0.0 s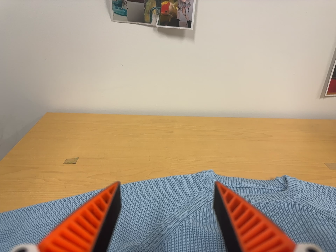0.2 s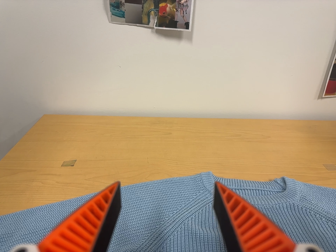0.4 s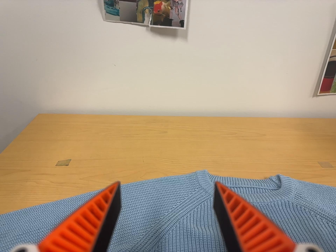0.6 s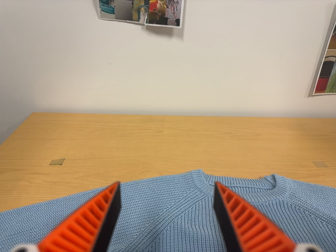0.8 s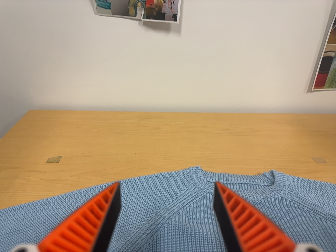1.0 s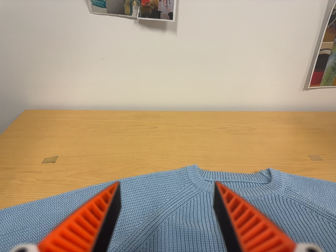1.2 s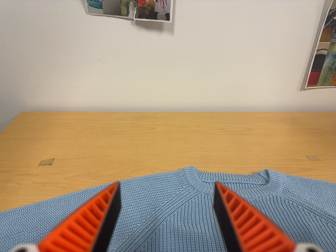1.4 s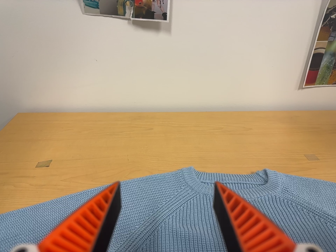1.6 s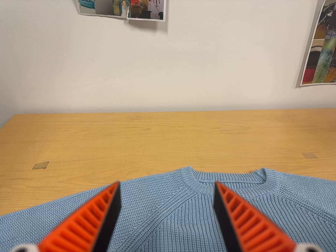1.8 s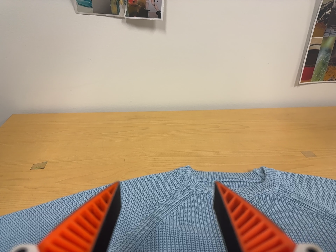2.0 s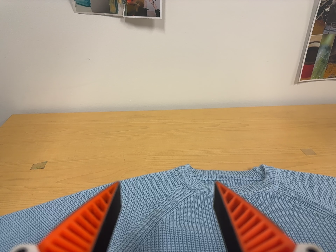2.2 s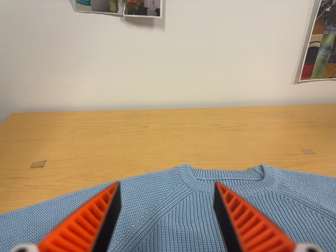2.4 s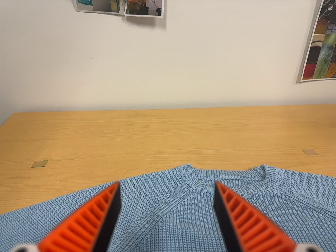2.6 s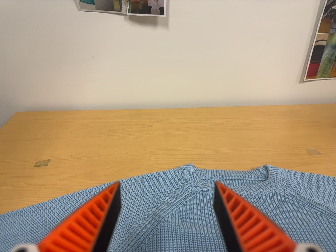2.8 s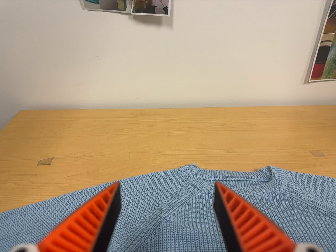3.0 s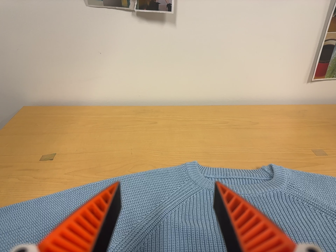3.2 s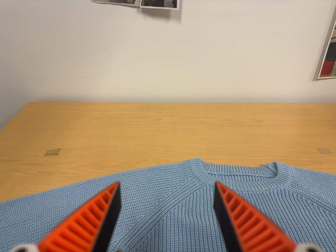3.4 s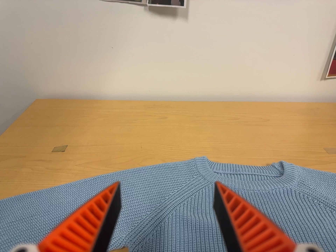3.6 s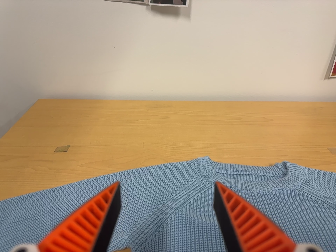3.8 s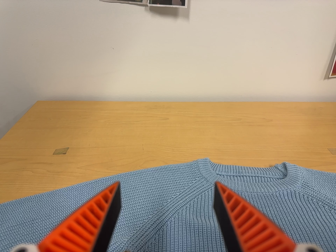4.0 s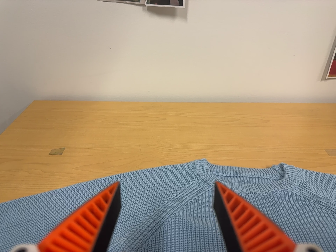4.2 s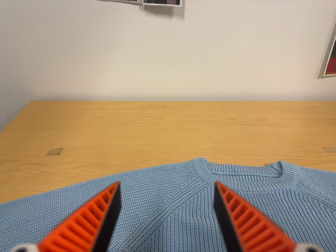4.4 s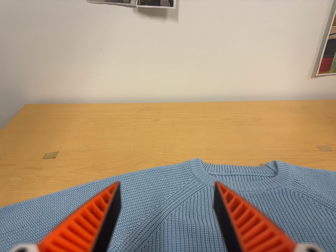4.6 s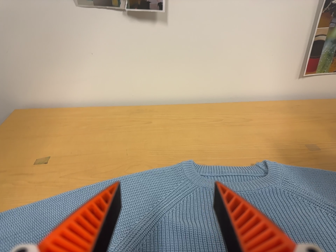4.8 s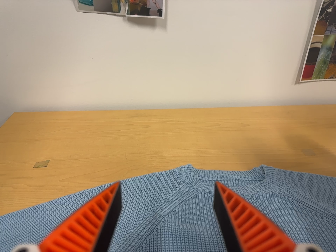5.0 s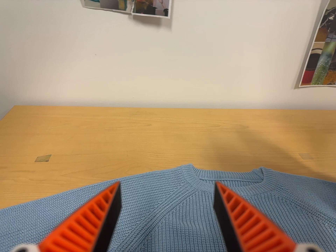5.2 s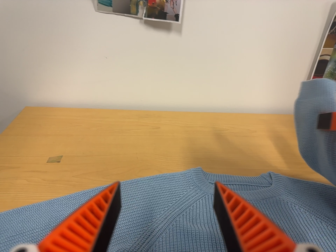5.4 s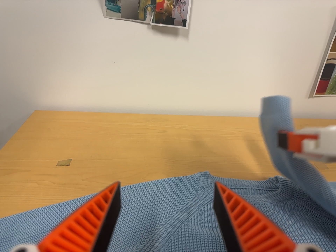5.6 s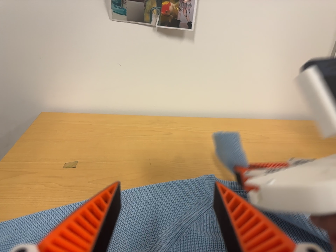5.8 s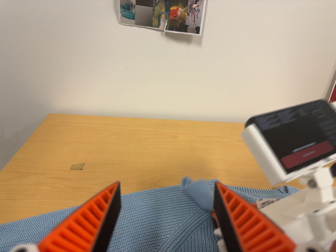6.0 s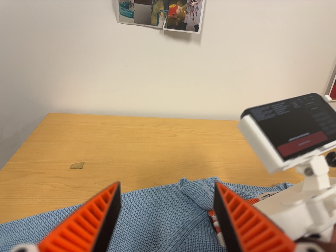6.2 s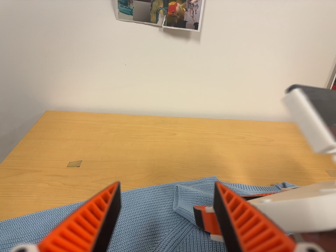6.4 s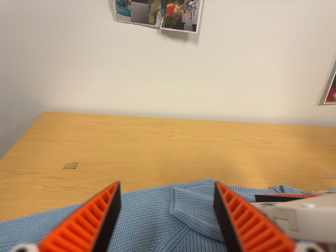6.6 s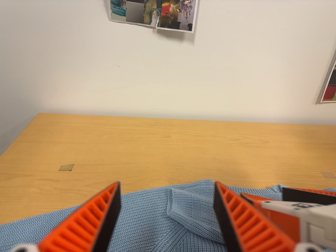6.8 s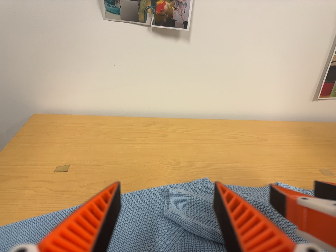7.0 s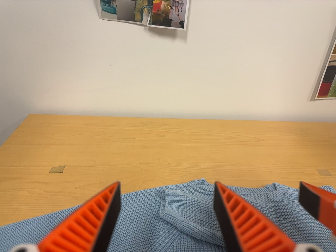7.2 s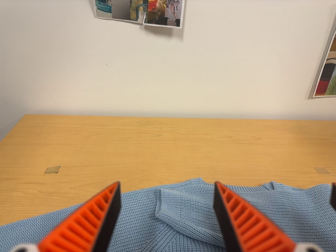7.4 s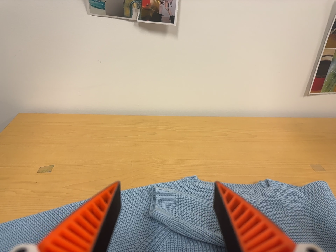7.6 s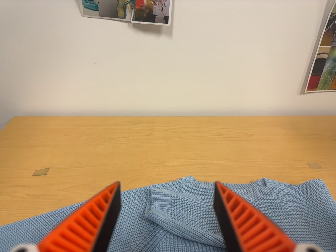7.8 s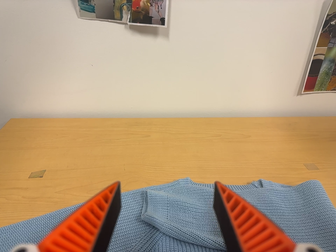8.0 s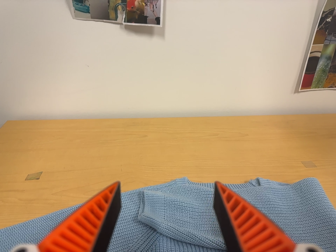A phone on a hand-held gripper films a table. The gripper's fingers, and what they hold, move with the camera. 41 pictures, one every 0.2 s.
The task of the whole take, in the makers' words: right arm across.
0.0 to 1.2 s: The camera shifts only a little, or ends up much as it began.
1.2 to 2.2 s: The camera keeps its place and its aim.
2.2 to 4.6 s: The camera shifts only a little, or ends up much as it began.
4.6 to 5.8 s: The camera travels to its left, about 6 cm, so close, fixed things drift to the right.
5.8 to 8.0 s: The camera travels to its right, about 6 cm, so close, fixed things drift to the left.
The film runs forward here.
